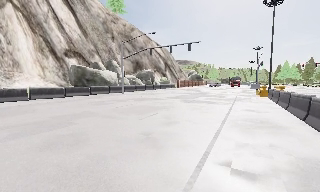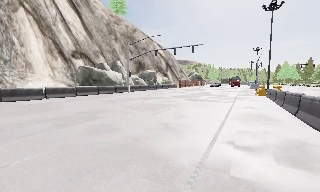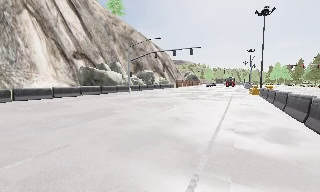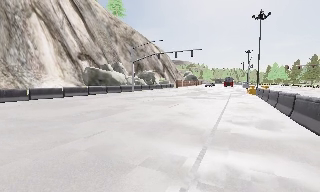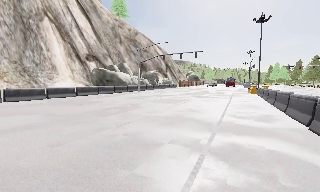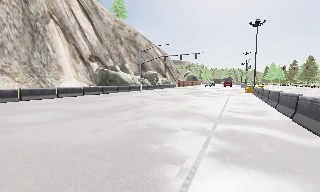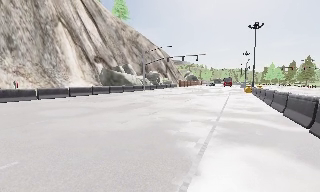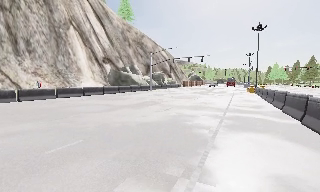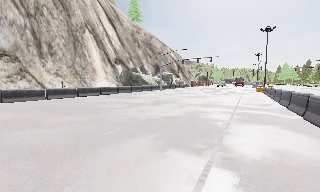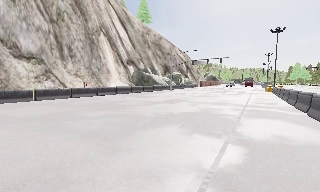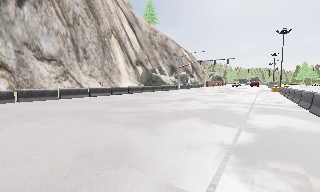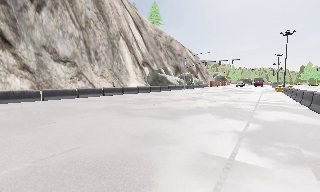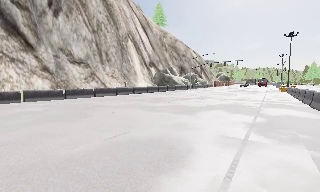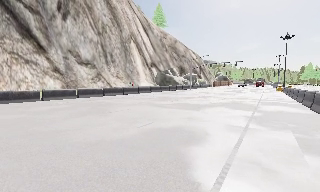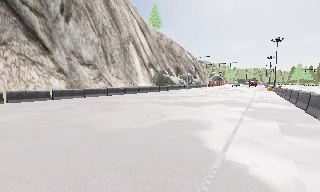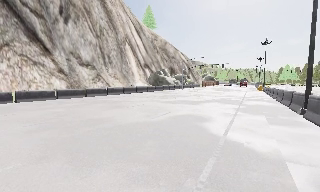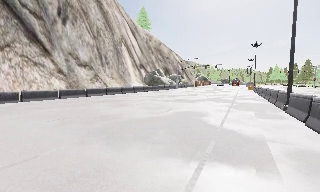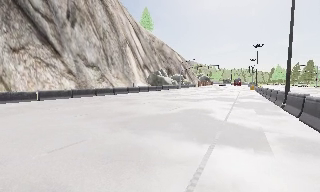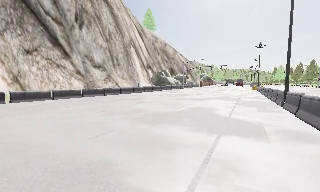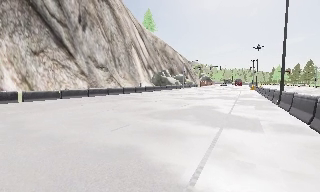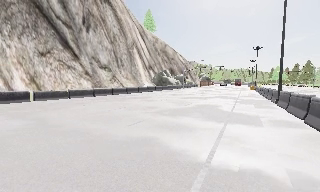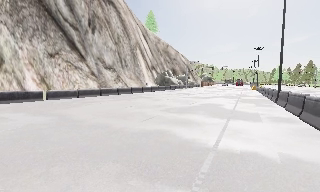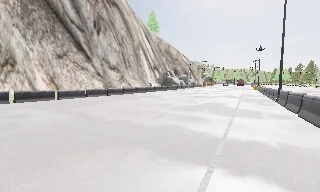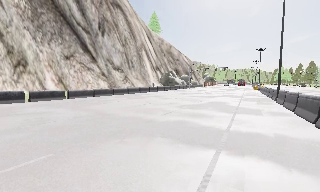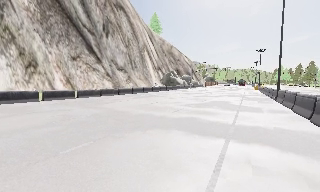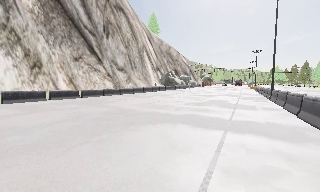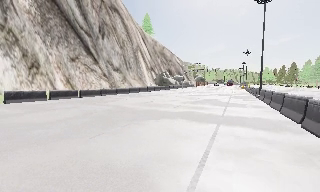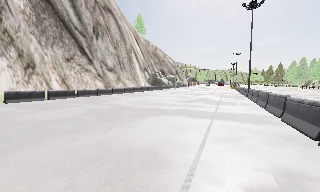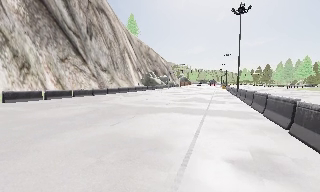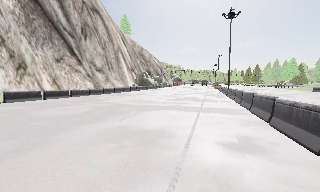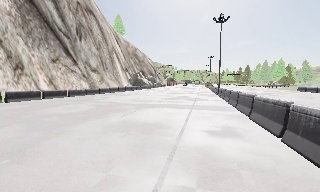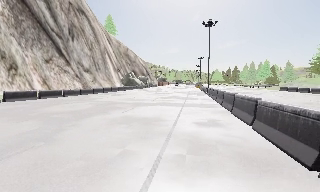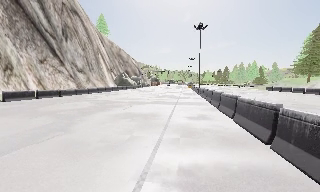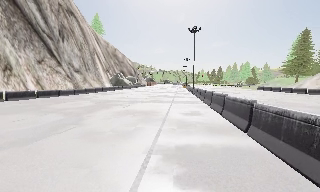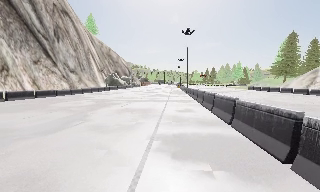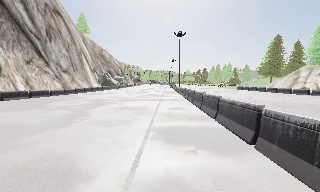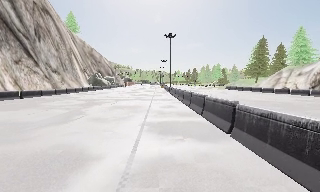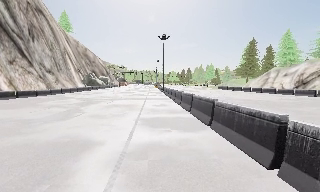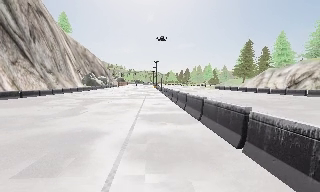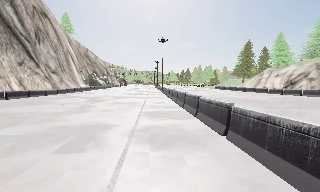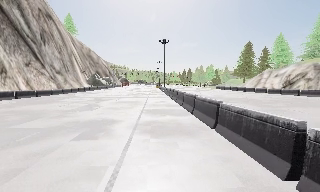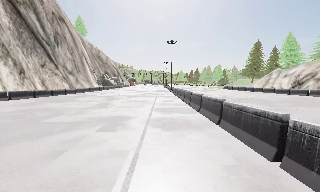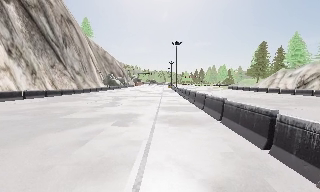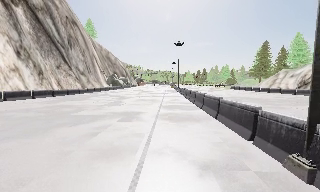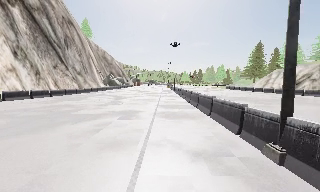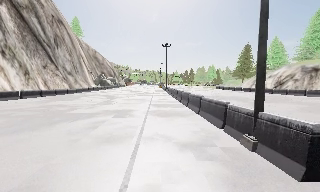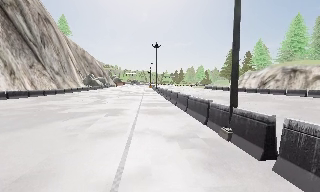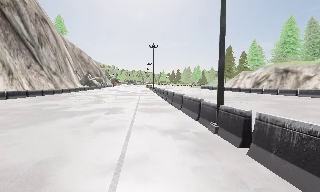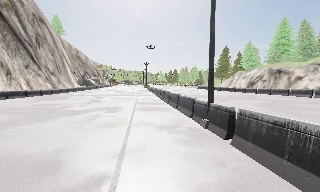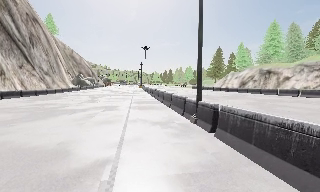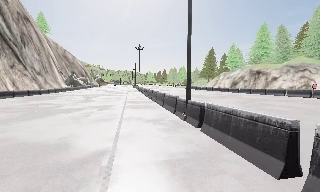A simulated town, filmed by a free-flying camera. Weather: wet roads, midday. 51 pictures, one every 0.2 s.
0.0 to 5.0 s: The camera travels backward and to its left, about 35 m, so what stands in front gets smaller.
5.0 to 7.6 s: The camera pans to its right, which is clockwise from overhead, by about 30 degrees. It travels backward, about 14 m.
7.6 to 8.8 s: The camera travels backward, about 5 m, so what stands in front gets smaller.
8.8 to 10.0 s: The camera pans to its right, which is clockwise from overhead, by about 10 degrees. It travels backward, about 4 m, so what stands in front gets smaller.
The film runs forward here.
